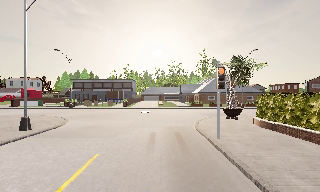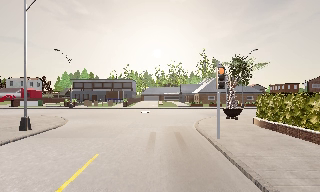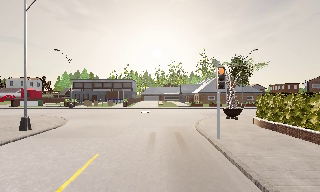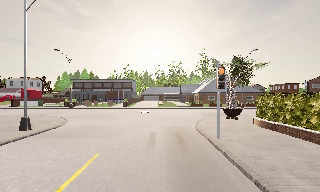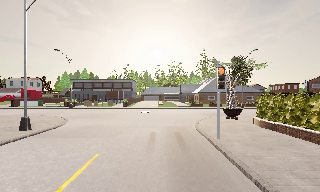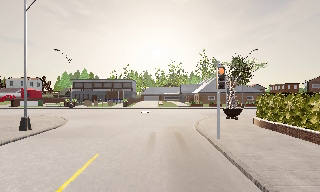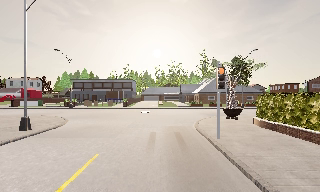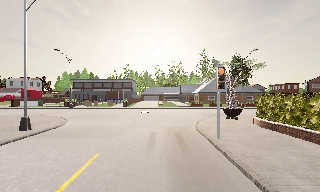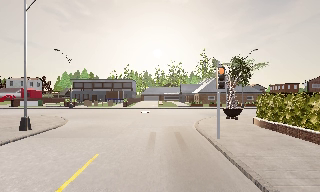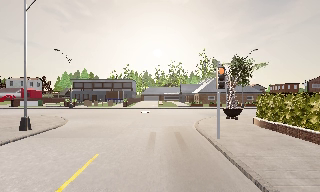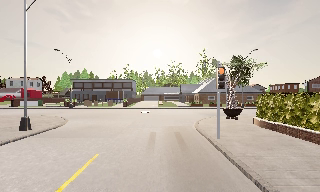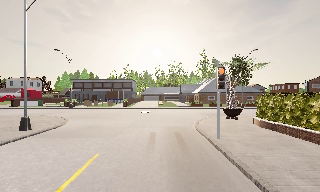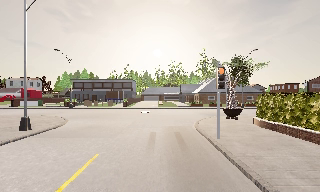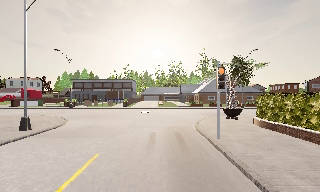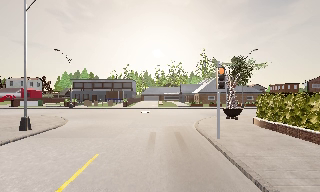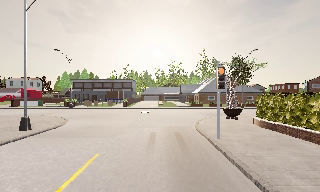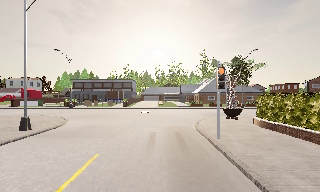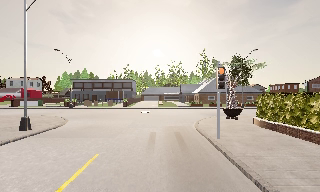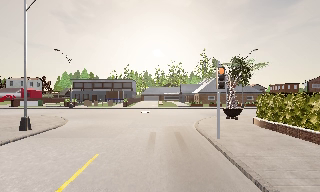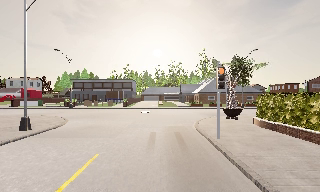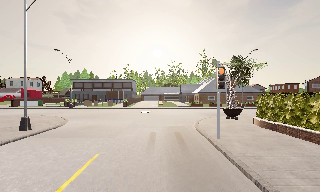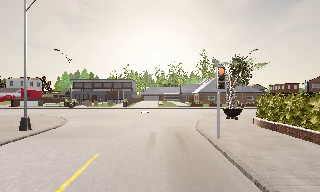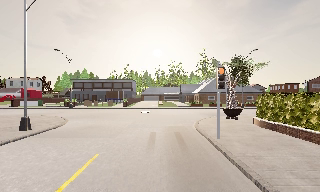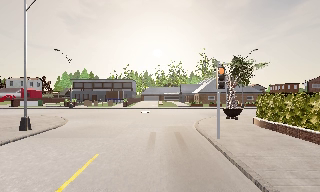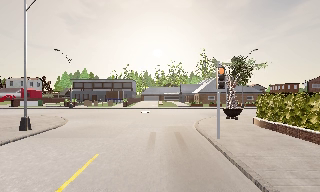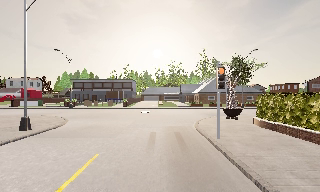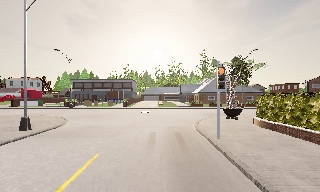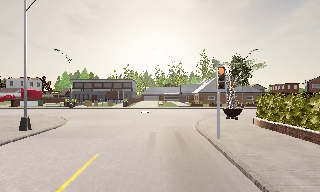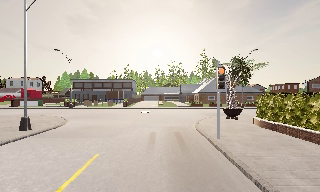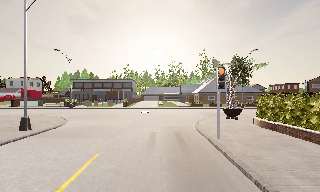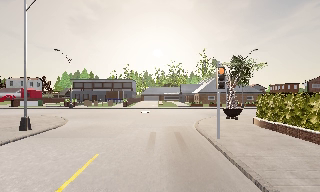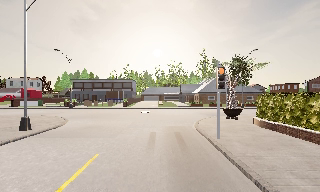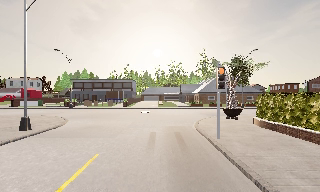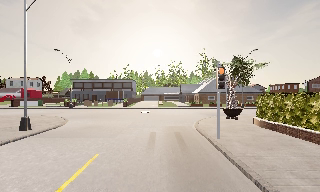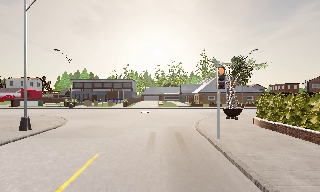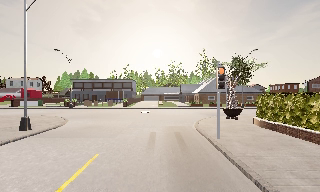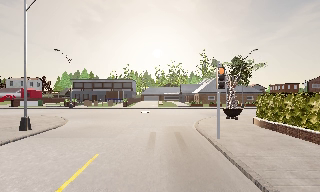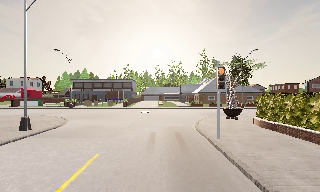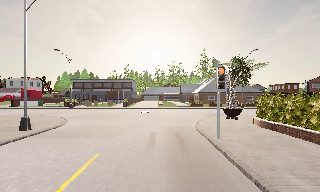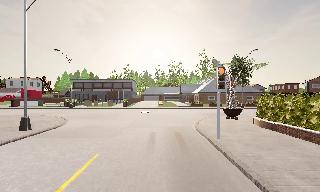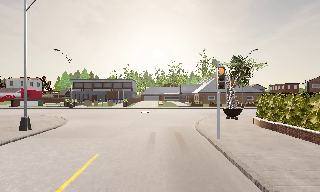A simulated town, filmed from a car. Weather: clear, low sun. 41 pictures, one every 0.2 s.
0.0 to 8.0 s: The camera keeps its place and its aim.
The film runs backward here.
